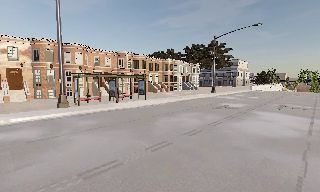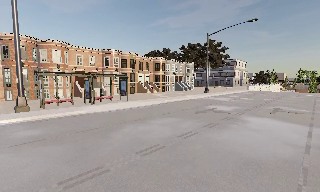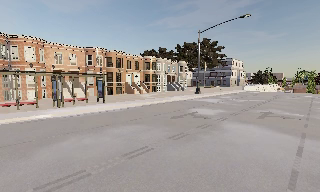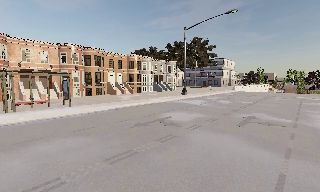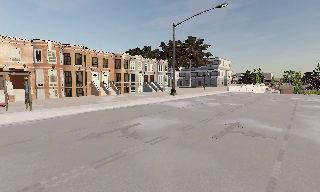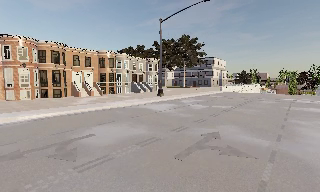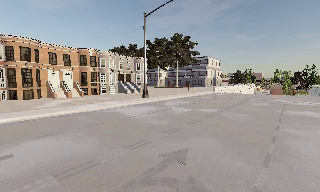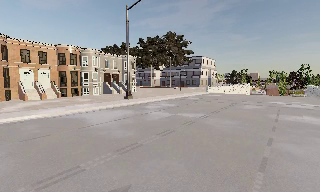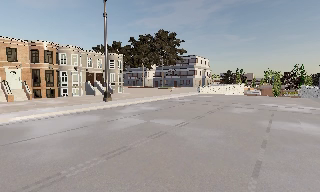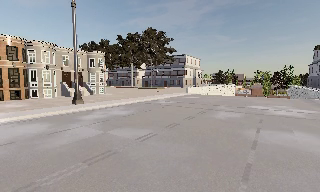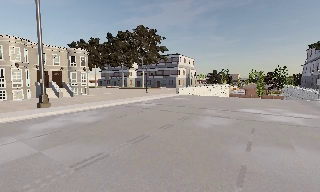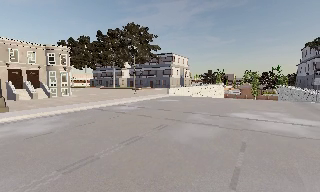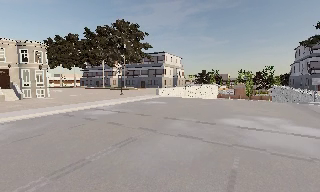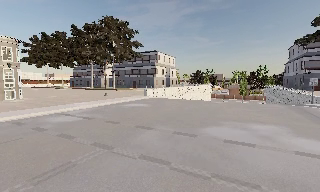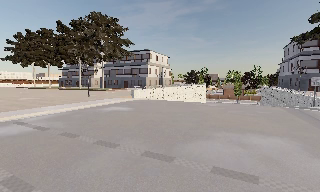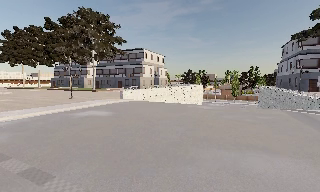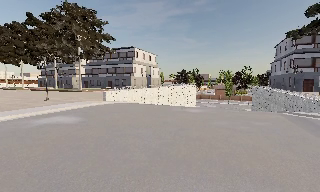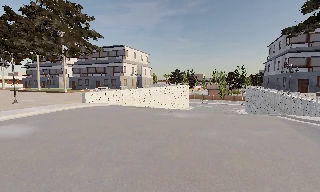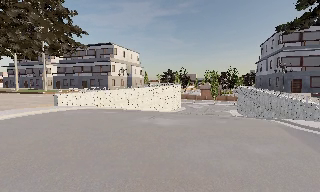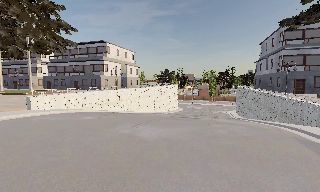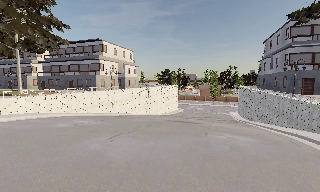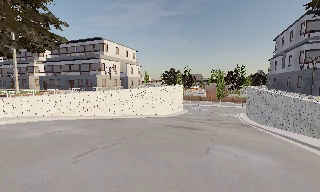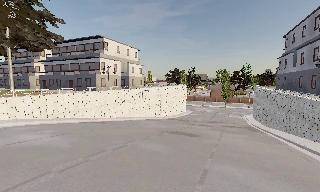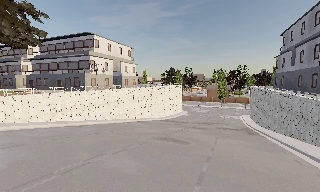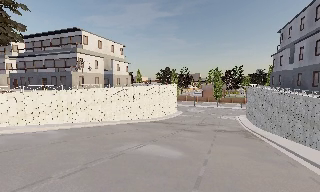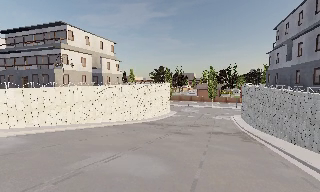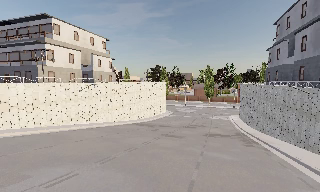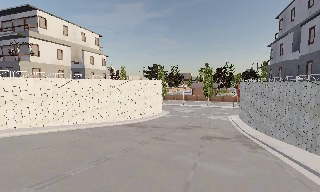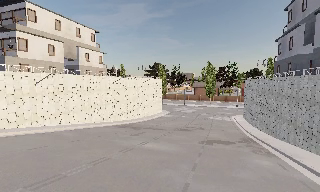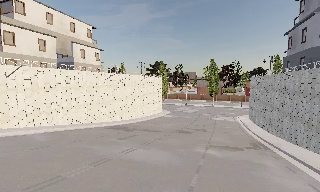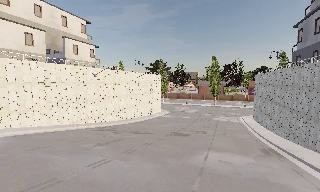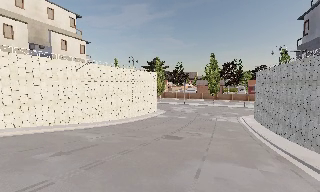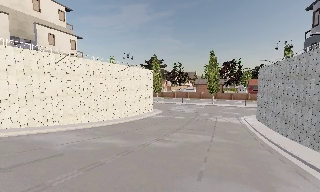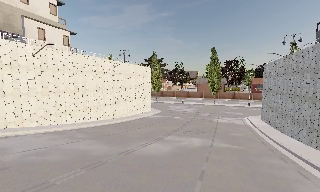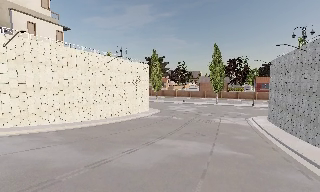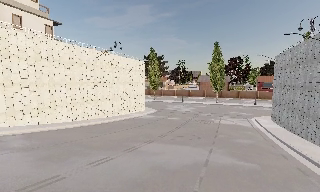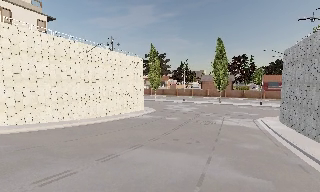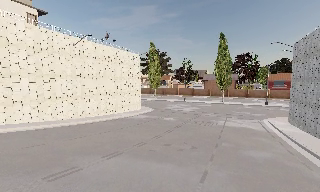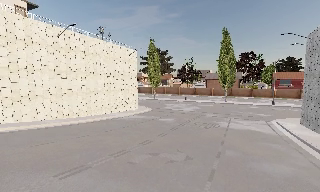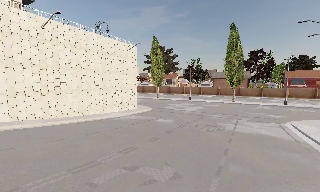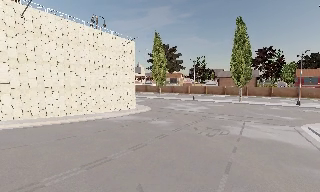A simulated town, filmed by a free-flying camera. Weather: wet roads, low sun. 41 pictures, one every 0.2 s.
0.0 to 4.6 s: The camera swings to its right by about 20 degrees, and the scene slides to the left. It travels forward and to its right, about 50 m, so what stands in front looms larger.
4.6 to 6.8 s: The camera travels forward, about 25 m, so what stands in front looms larger.
6.8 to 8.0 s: The camera travels forward and to its right, about 11 m, so what stands in front looms larger.
The film runs forward here.
